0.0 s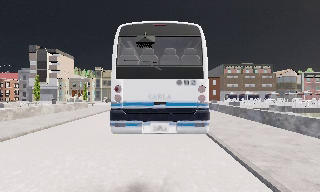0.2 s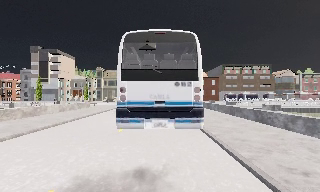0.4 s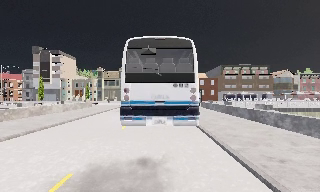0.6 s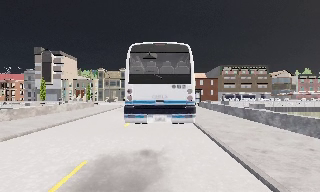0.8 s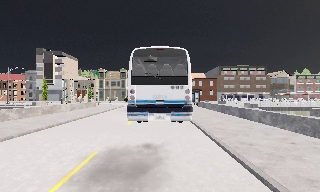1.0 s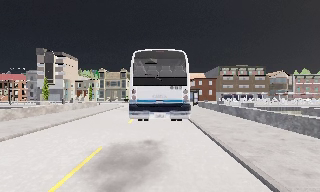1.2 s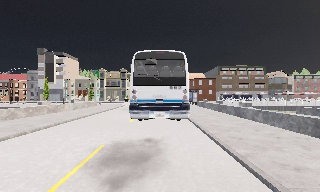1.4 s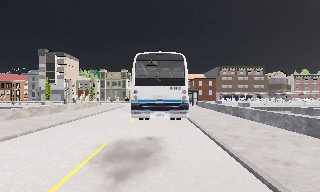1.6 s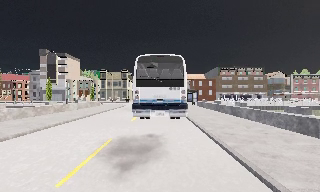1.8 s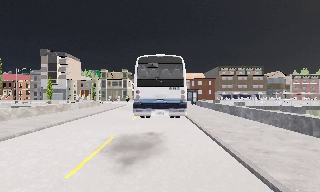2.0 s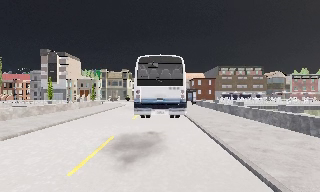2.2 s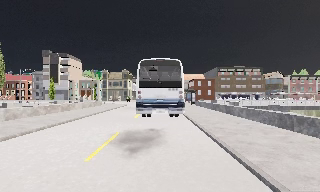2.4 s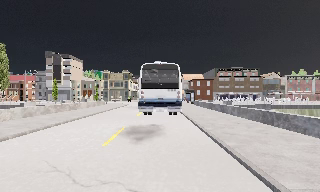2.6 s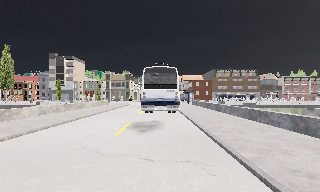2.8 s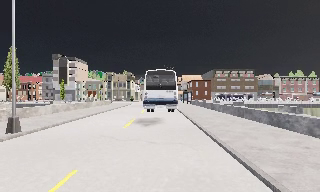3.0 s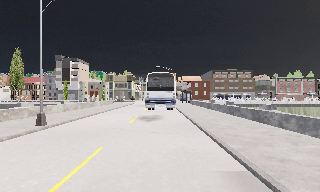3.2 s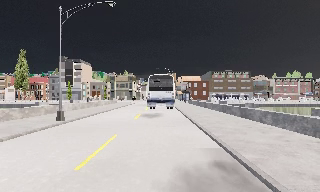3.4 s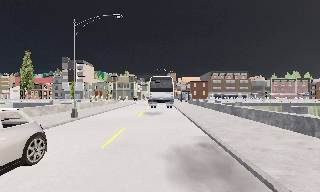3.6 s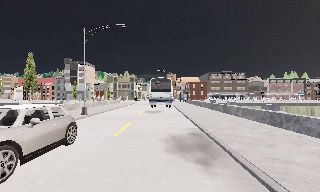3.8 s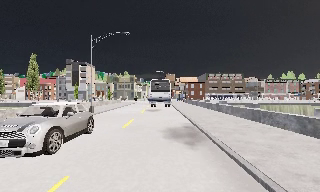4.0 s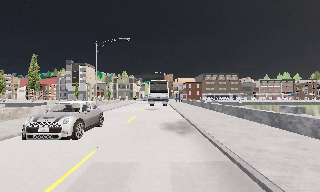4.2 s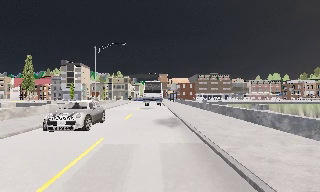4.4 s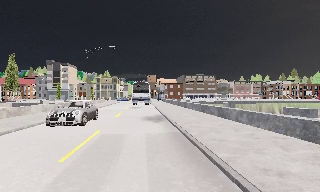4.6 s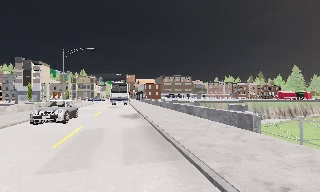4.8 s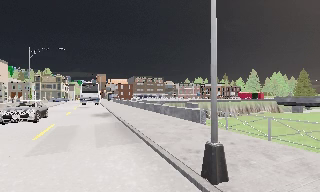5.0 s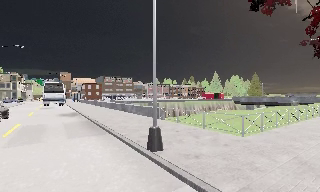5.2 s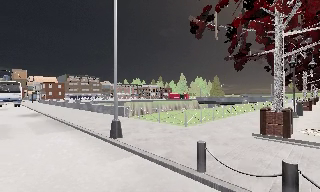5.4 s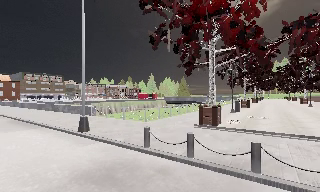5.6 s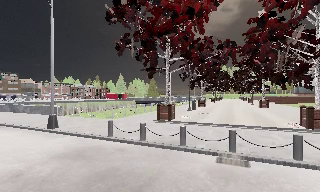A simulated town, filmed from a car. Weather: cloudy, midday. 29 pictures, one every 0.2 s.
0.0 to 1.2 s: The camera travels backward, about 3.5 m, so what stands in front gets smaller. It loses speed.
1.2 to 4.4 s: The camera travels backward, about 19 m, so what stands in front gets smaller. It gains speed.
4.4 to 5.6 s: The scene slides to the left, as the camera pans about 60 degrees to its right. It travels backward, about 10 m.
The film runs backward here.
